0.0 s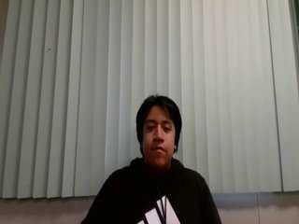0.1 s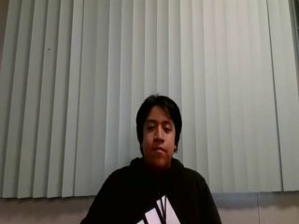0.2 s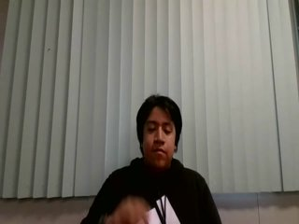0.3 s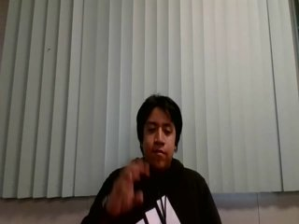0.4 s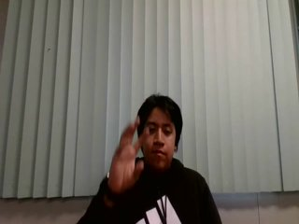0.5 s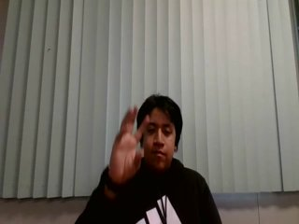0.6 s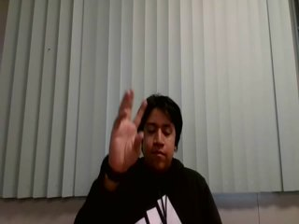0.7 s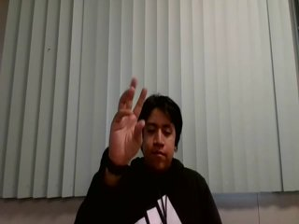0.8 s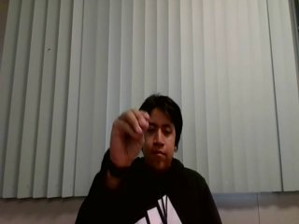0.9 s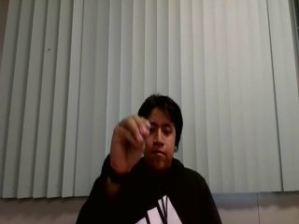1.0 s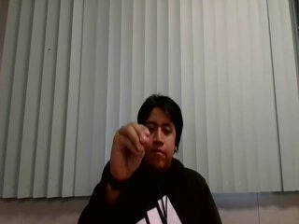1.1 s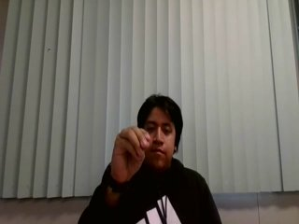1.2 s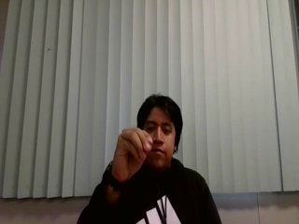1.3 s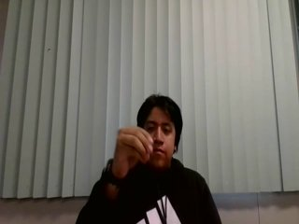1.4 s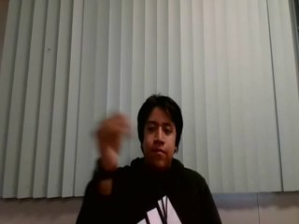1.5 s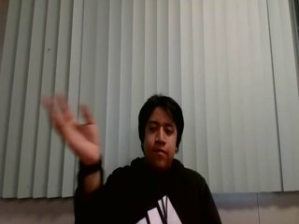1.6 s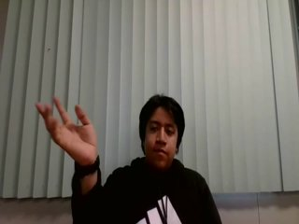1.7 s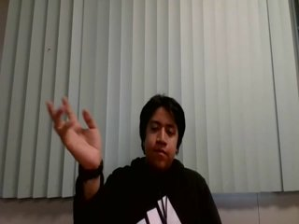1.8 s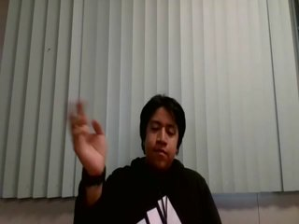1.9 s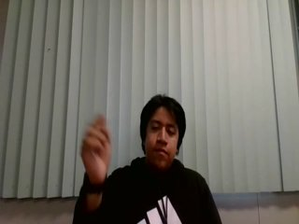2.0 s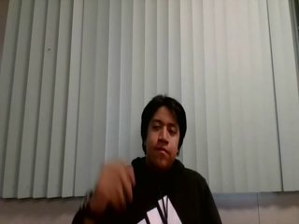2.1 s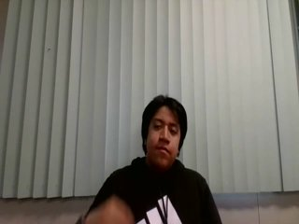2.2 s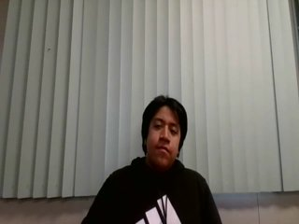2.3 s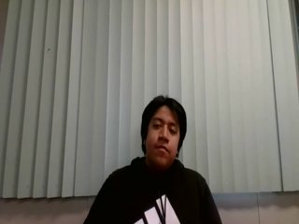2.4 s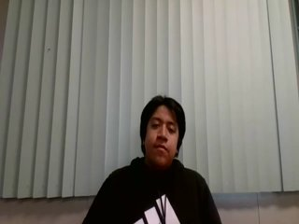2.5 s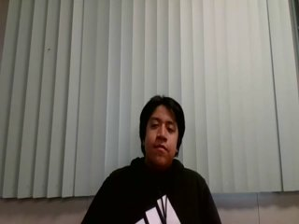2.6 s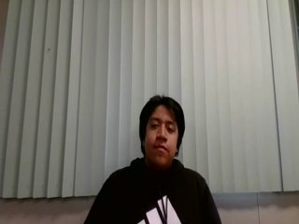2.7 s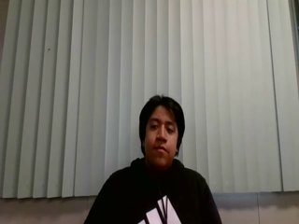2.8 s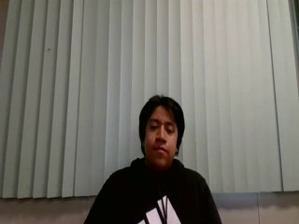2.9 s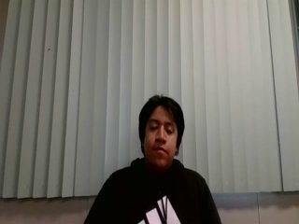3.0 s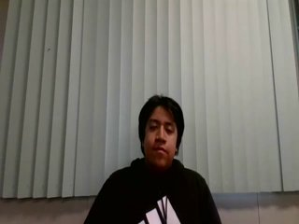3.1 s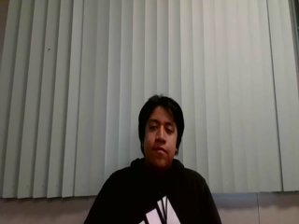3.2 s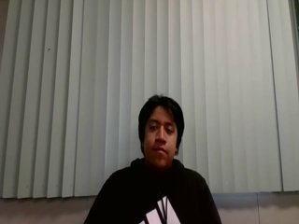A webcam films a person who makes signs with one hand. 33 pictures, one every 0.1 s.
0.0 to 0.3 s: Non-gesture.
0.4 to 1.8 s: On the screen the hand sweeps to the left. The name of the sign: Throw right.
1.9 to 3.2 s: Non-gesture.
